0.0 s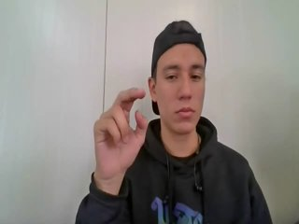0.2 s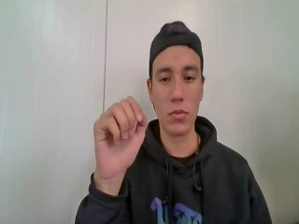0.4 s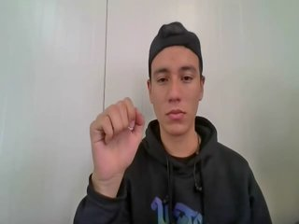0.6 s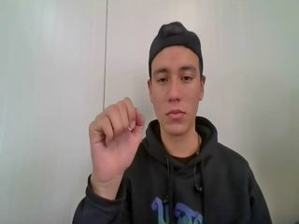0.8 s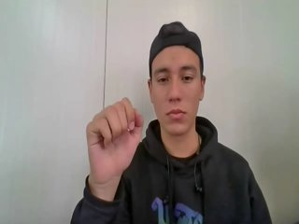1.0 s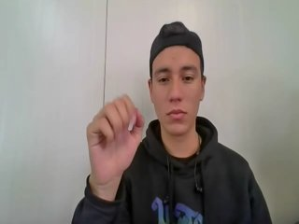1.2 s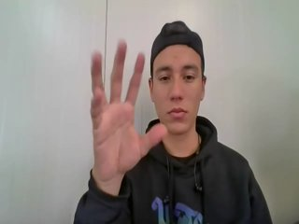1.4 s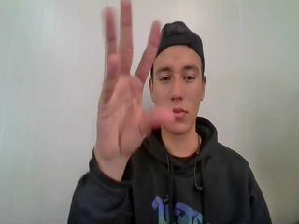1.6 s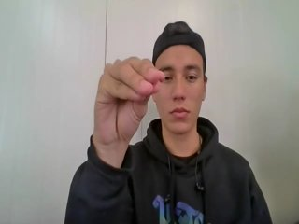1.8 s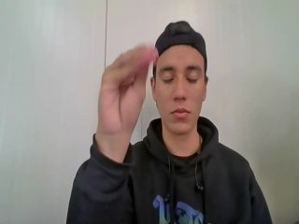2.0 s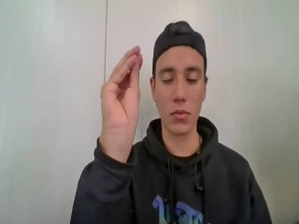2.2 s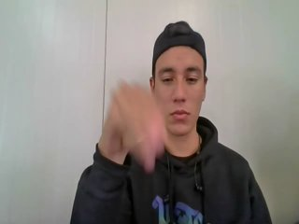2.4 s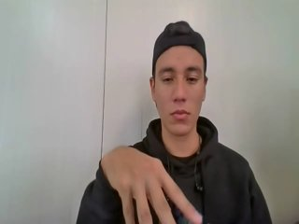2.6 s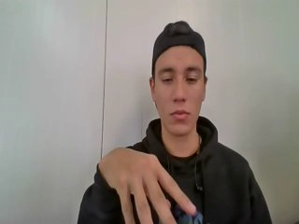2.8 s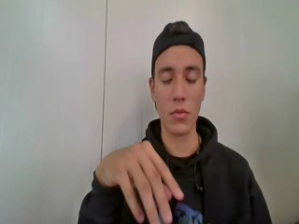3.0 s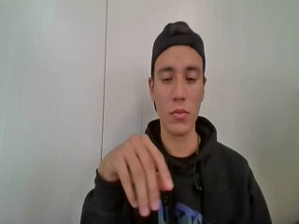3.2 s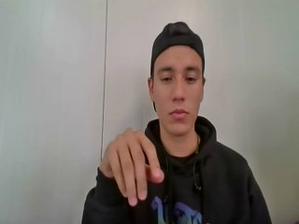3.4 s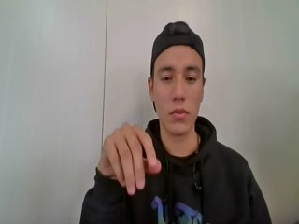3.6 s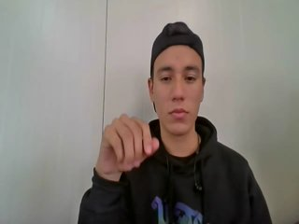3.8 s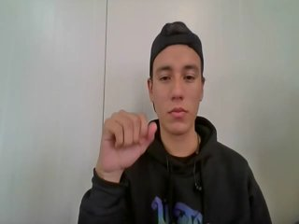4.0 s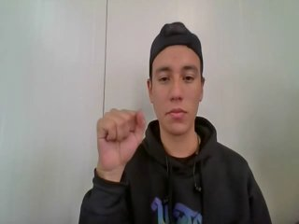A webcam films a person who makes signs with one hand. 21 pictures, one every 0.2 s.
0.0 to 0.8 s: Pointing with two fingers.
0.9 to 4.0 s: On the screen the hand sweeps downward. The name of the sign: Throw down.
